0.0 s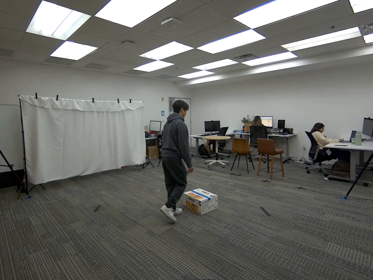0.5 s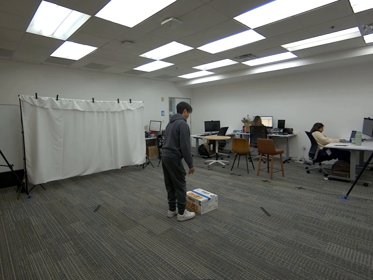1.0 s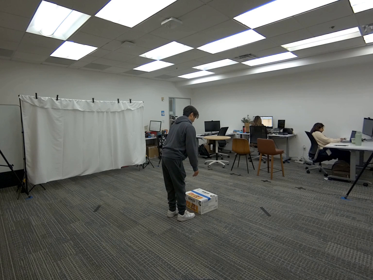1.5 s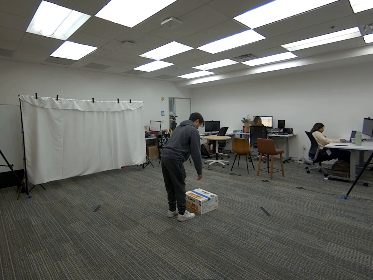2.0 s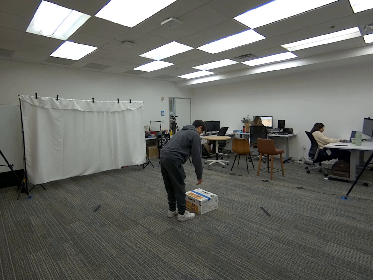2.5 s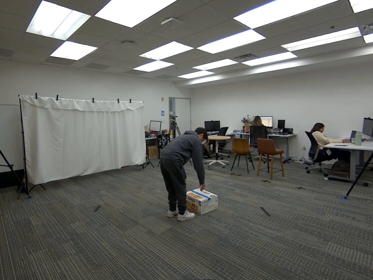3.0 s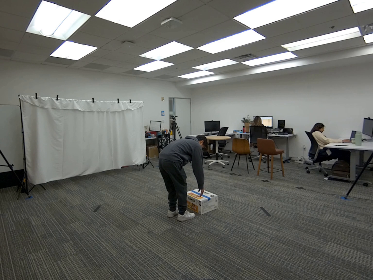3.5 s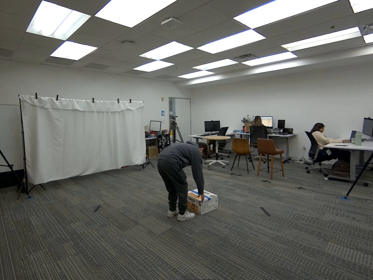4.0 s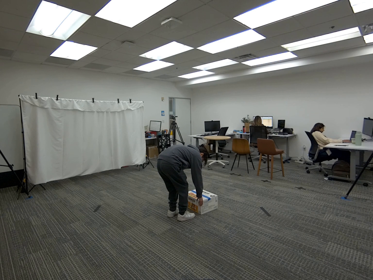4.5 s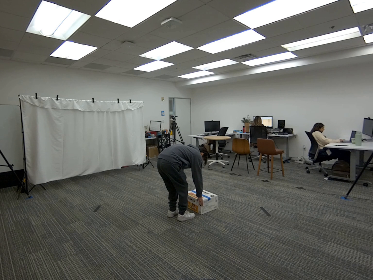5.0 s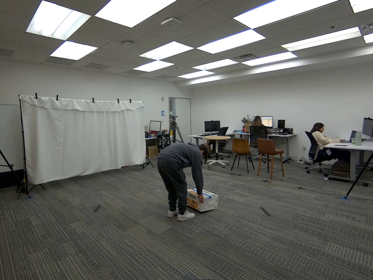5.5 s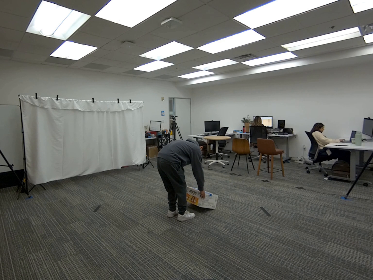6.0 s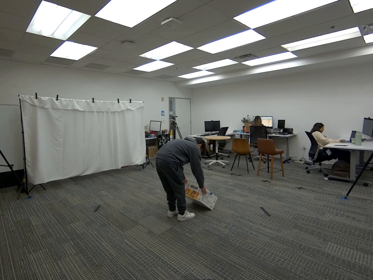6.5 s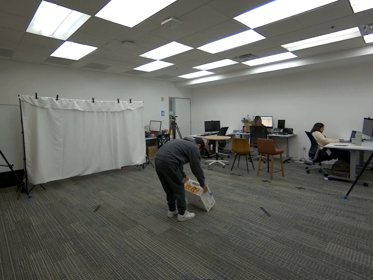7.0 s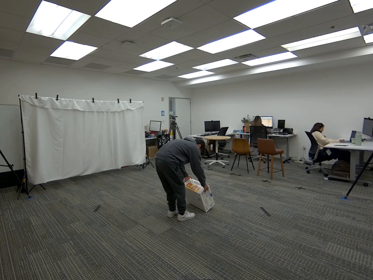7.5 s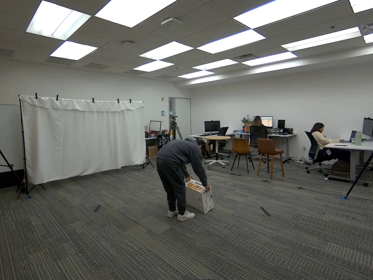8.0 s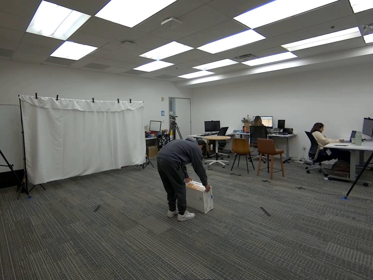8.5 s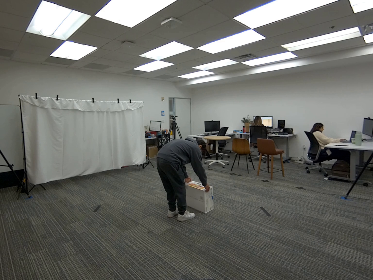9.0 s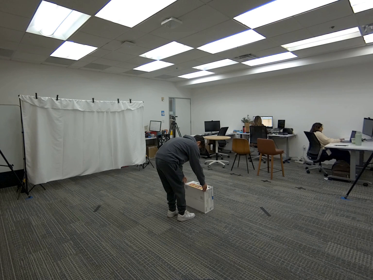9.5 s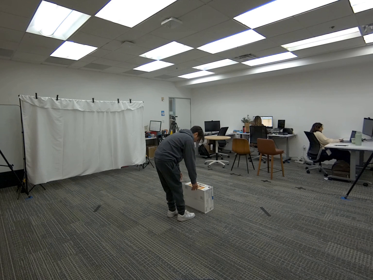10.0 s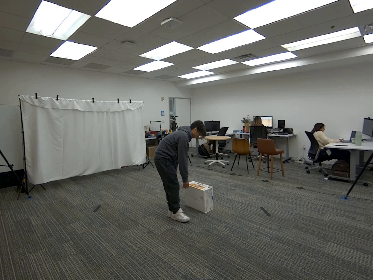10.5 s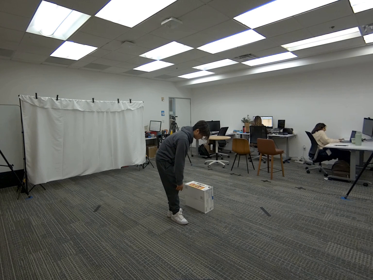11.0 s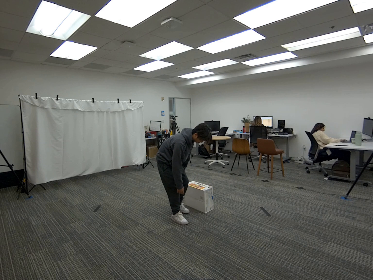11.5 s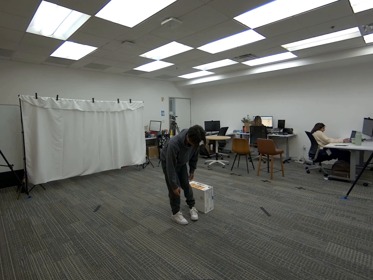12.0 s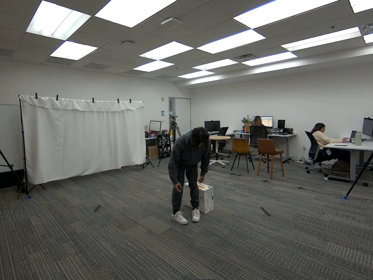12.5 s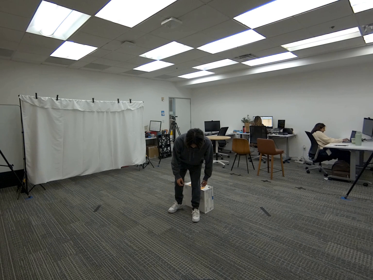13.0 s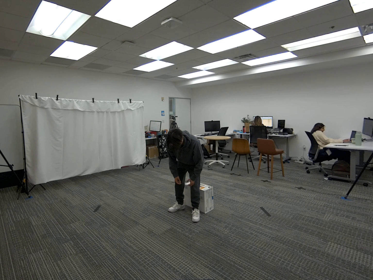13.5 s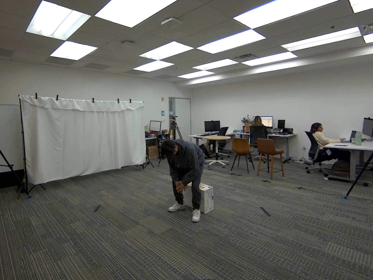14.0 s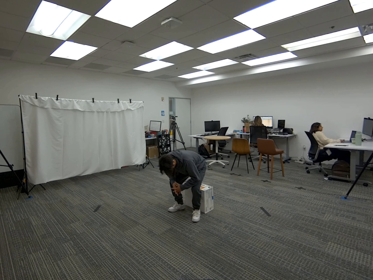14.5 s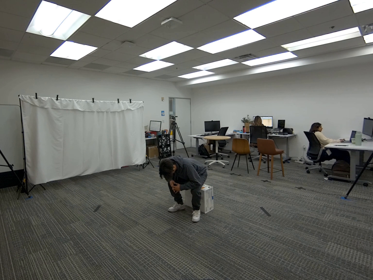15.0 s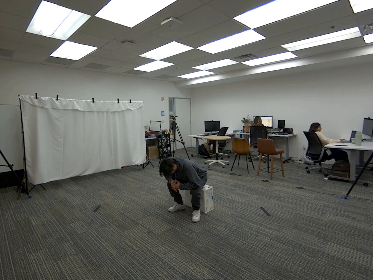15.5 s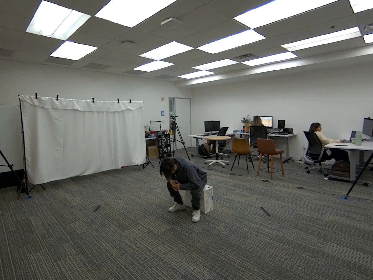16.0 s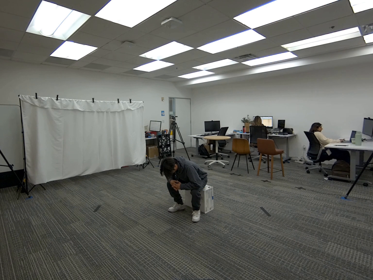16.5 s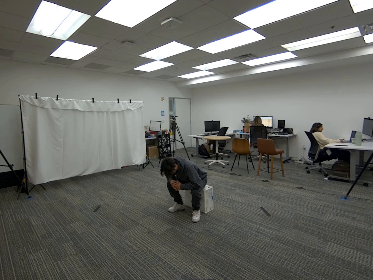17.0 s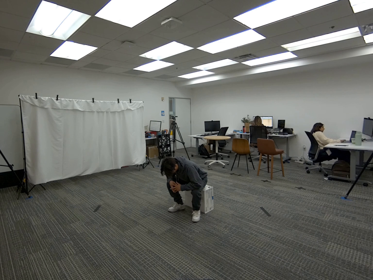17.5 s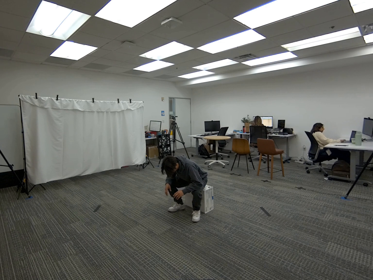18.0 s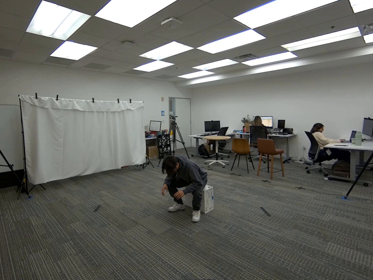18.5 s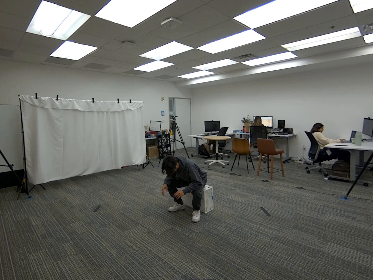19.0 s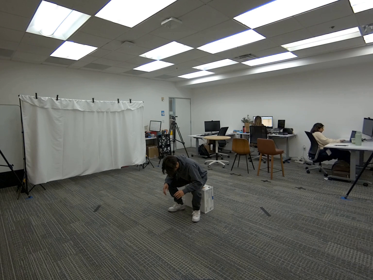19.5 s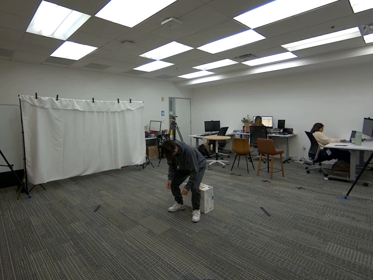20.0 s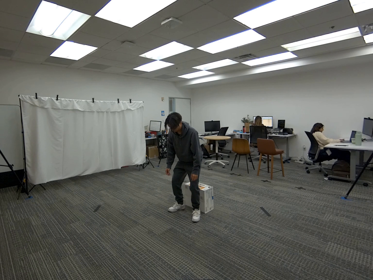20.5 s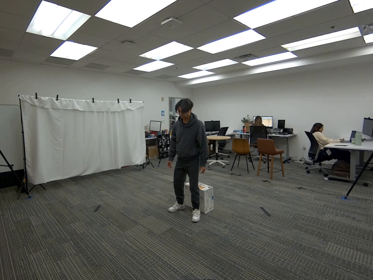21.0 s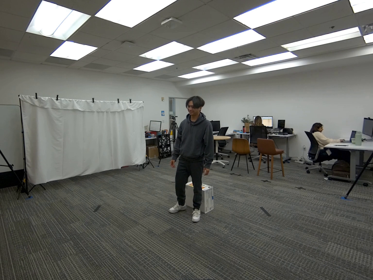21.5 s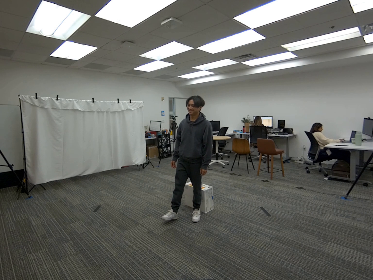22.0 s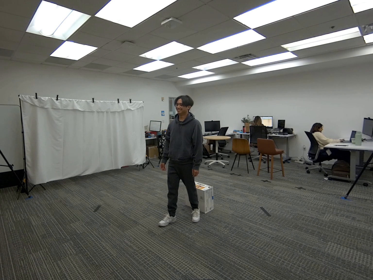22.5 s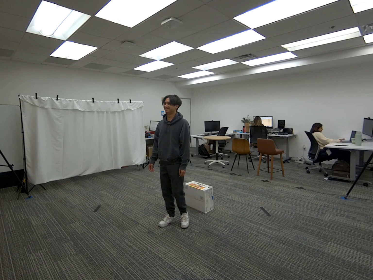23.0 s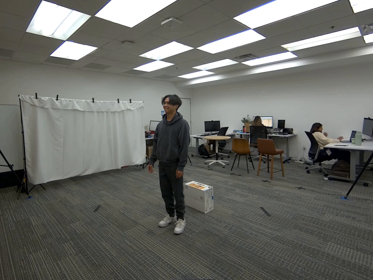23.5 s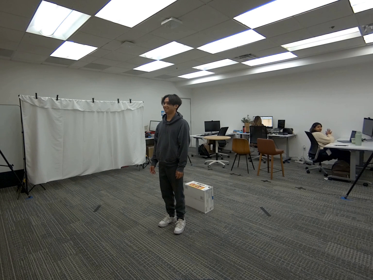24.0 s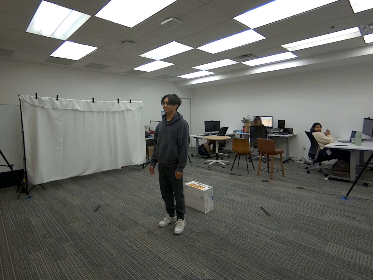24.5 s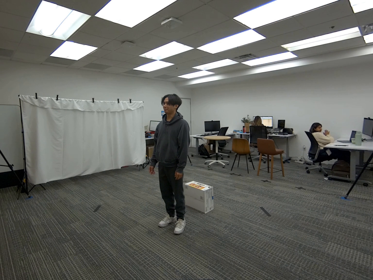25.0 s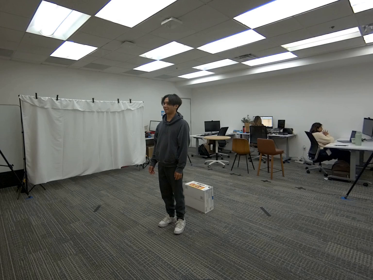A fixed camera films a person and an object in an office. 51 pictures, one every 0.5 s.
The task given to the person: Walk over to the snack box. Place it on its side and lightly sit down on the box until the end of sequence. Stand up when finished.
